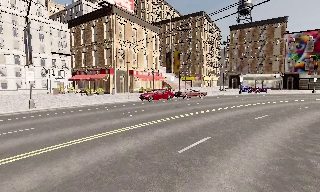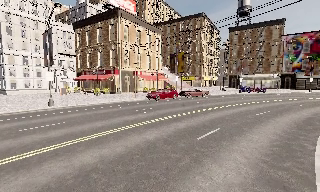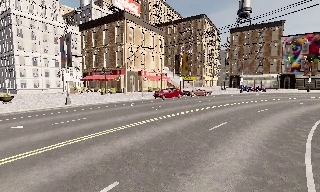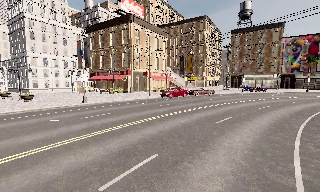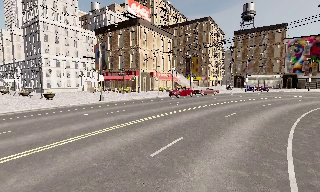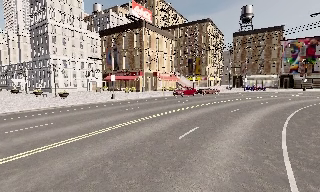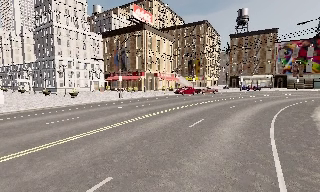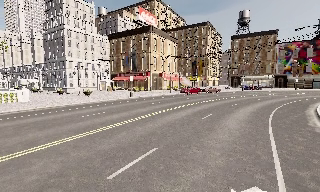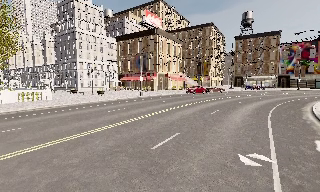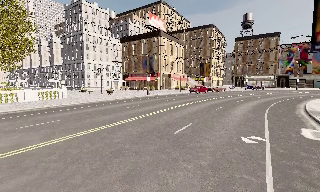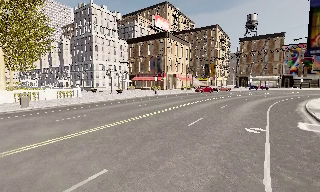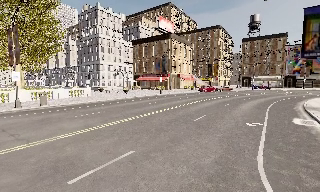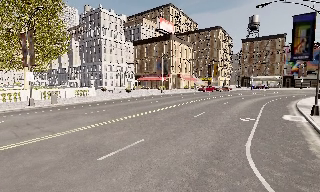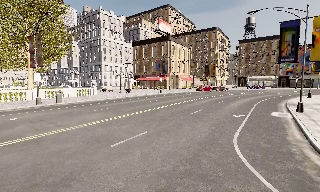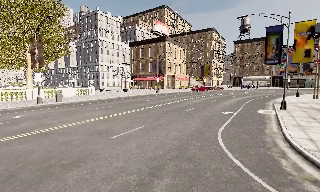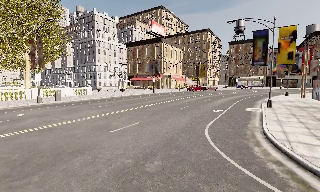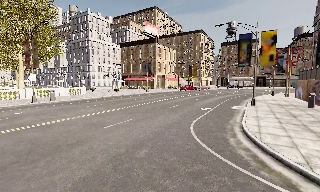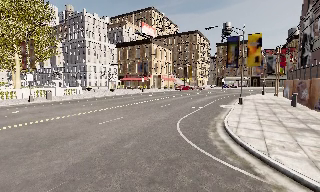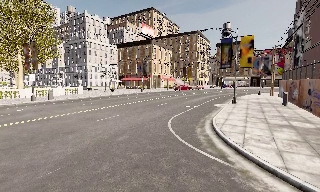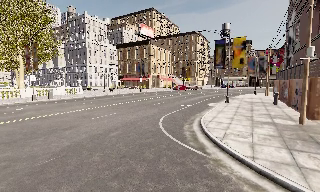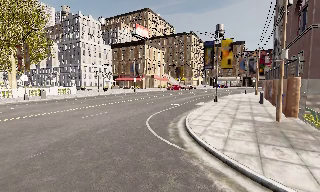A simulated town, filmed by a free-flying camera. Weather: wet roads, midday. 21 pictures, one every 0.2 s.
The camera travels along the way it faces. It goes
backward.
0.0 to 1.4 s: The camera travels backward and to its left, about 12 m, so what stands in front gets smaller.
1.4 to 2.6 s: The camera travels backward and to its left, about 9 m, so what stands in front gets smaller. It loses speed.
2.6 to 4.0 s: The camera travels backward and to its right, about 6 m, so what stands in front gets smaller.
The film runs backward here.
